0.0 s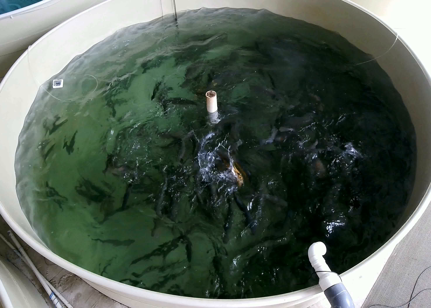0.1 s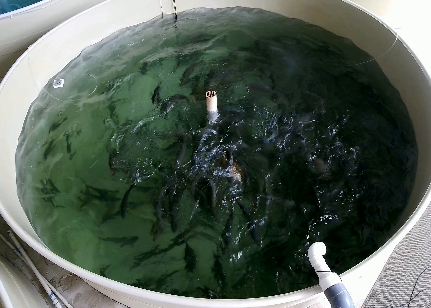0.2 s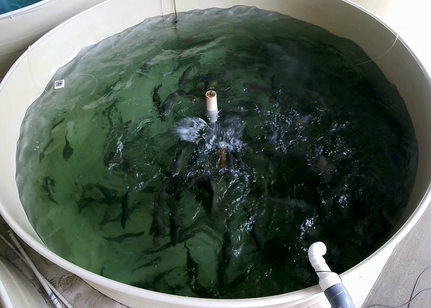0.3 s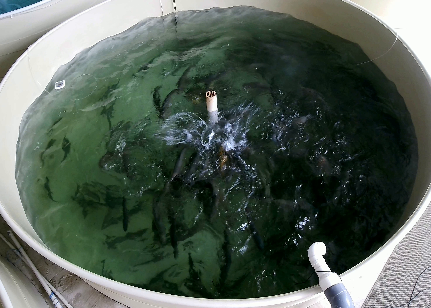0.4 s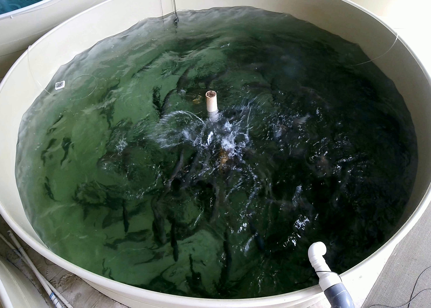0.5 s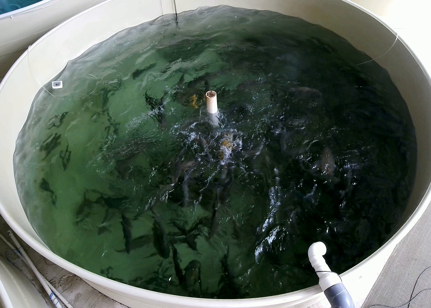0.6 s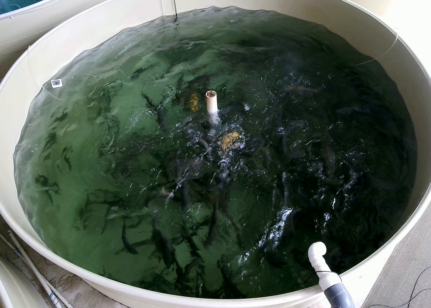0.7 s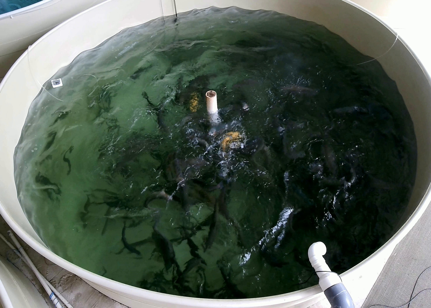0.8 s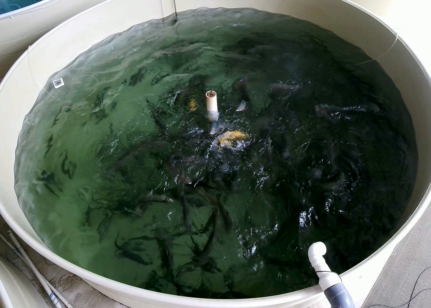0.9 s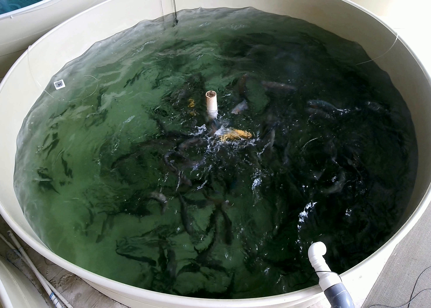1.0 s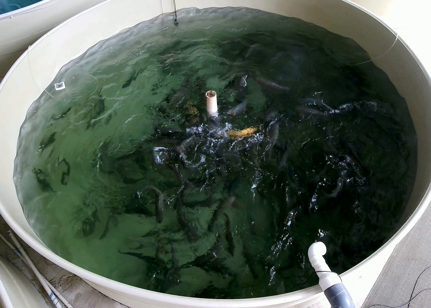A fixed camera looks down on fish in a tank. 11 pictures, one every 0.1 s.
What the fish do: Strong feeding.
